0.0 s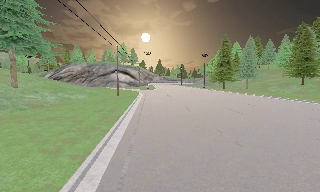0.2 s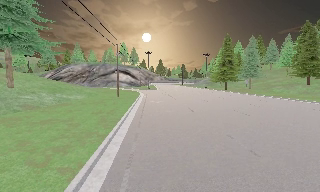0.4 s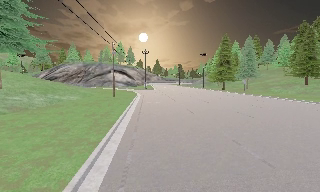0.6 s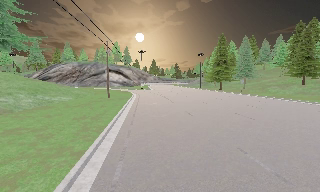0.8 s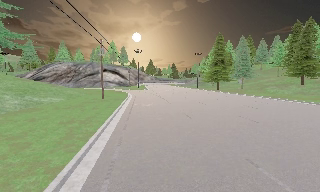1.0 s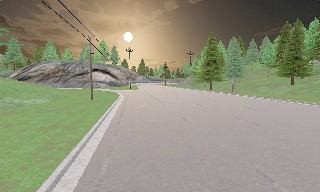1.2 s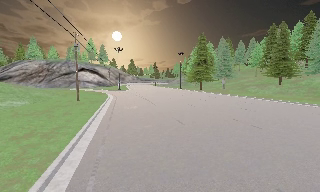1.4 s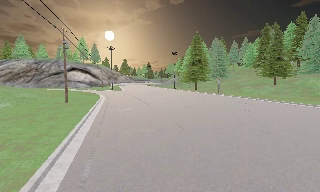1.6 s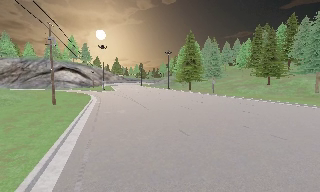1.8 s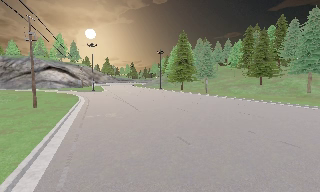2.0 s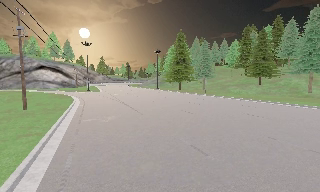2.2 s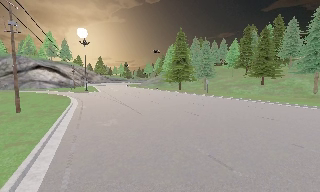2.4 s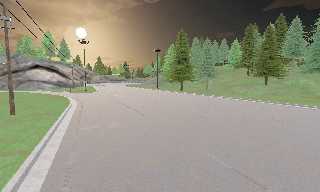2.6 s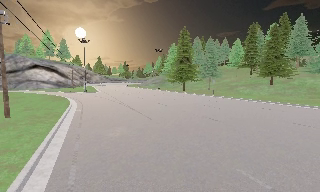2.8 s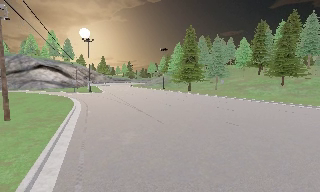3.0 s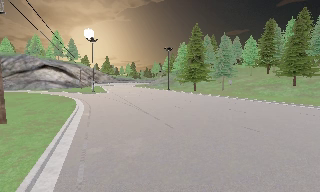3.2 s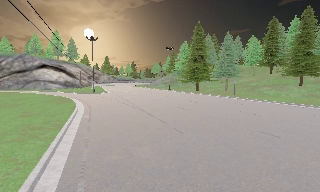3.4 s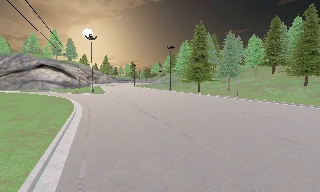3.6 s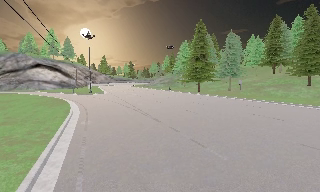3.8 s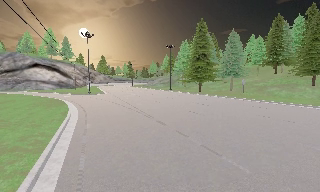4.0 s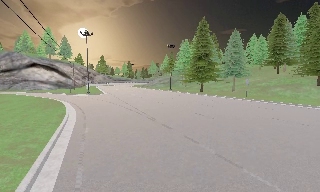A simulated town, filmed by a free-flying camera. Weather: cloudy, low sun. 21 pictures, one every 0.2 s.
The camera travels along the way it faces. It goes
forward.
0.0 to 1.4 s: The camera swings to its right by about 10 degrees, and the scene slides to the left. It travels forward, about 6 m, so what stands in front looms larger.
1.4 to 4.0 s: The camera travels forward and to its left, about 12 m, so what stands in front looms larger.
The film runs forward here.
